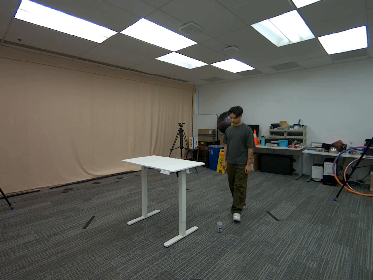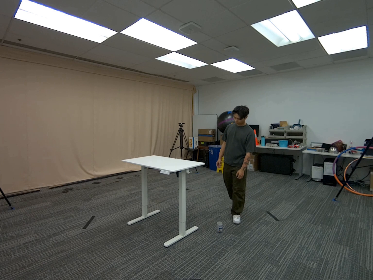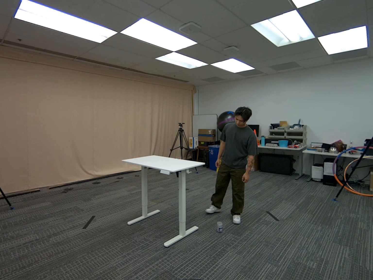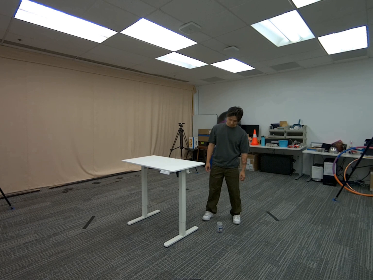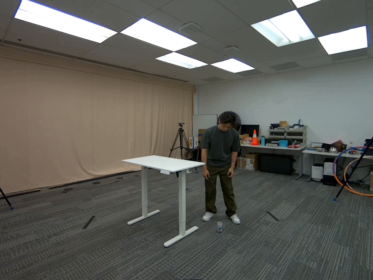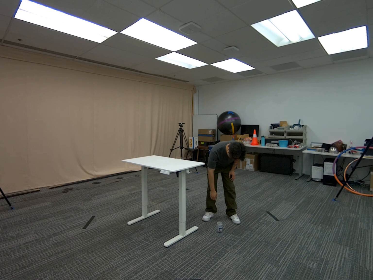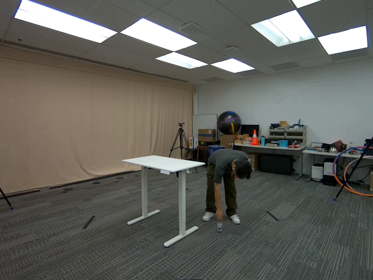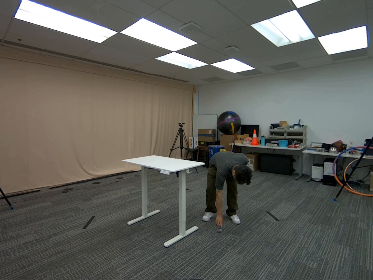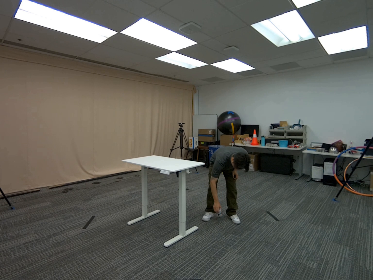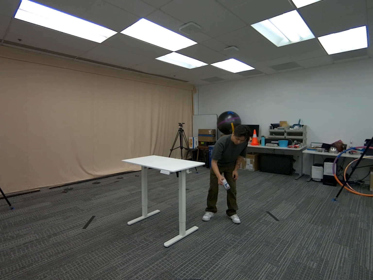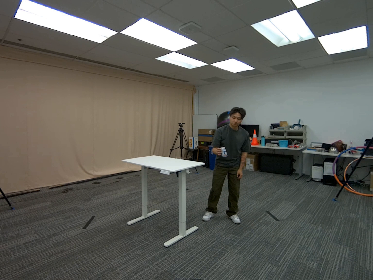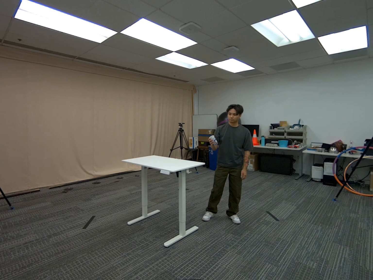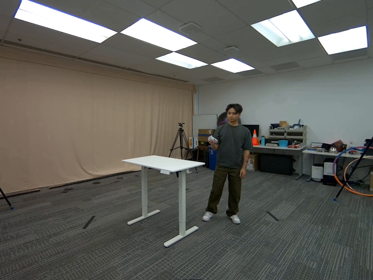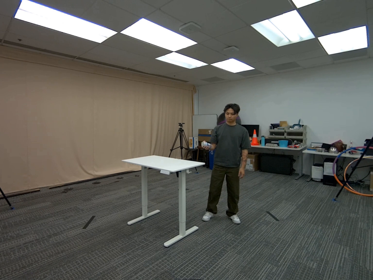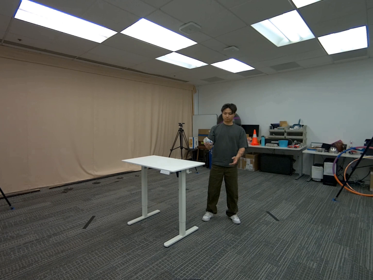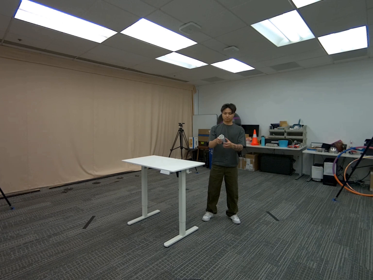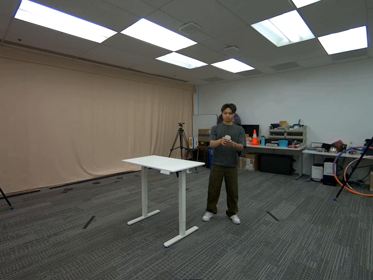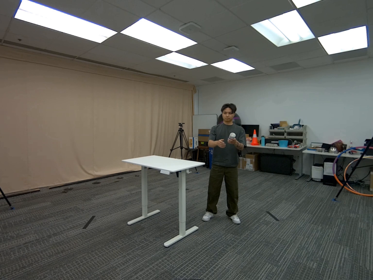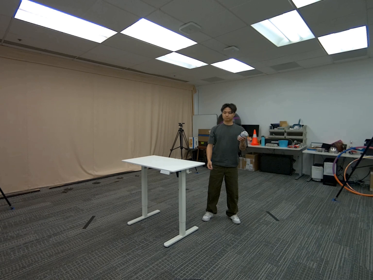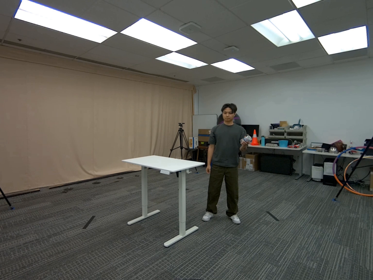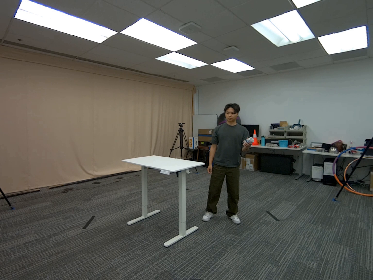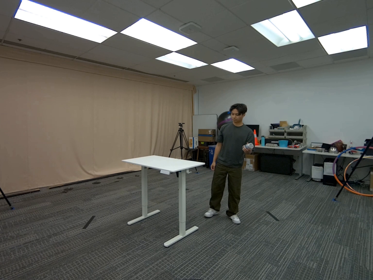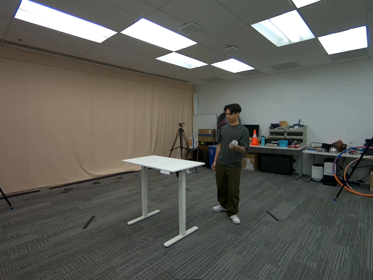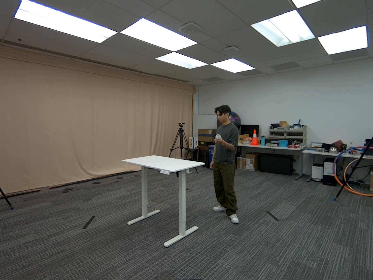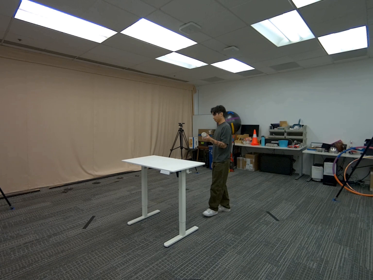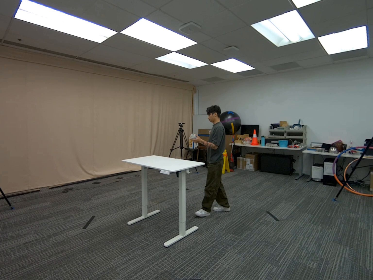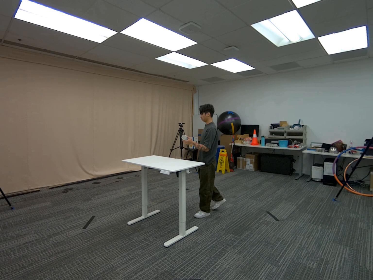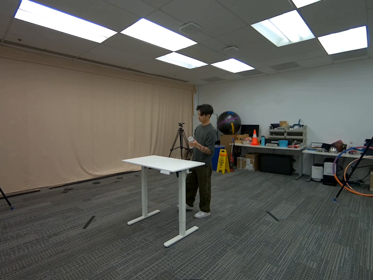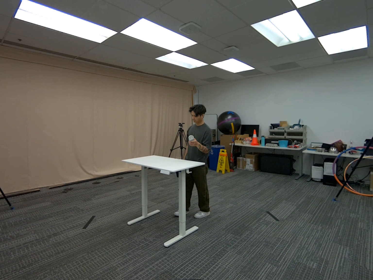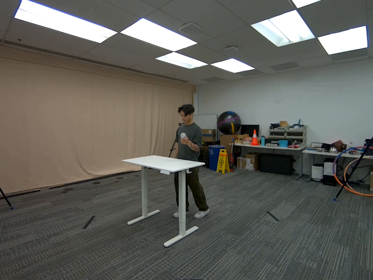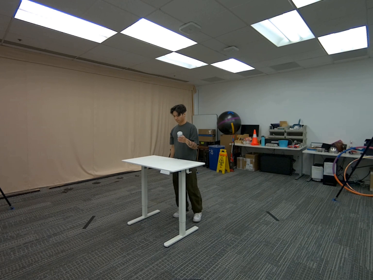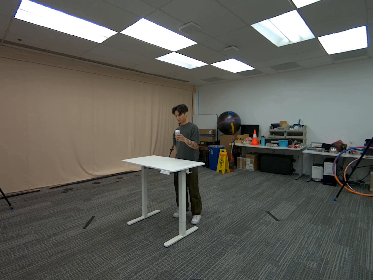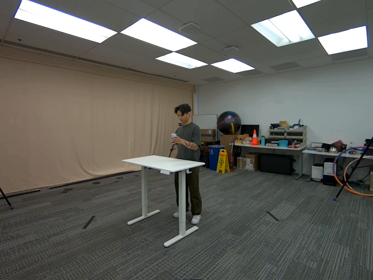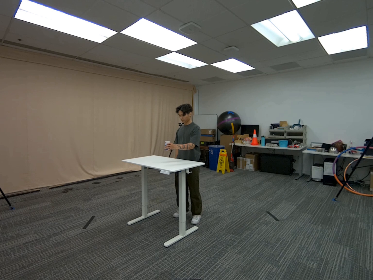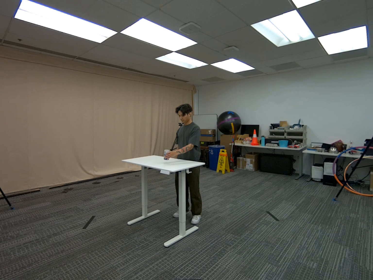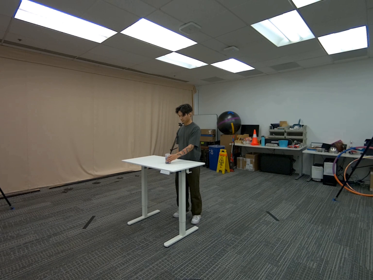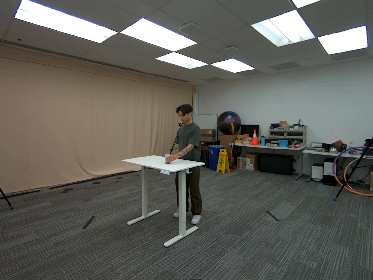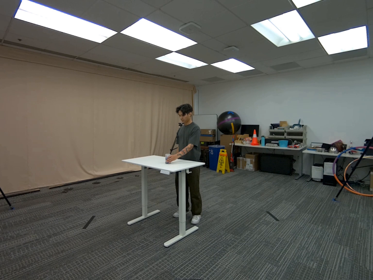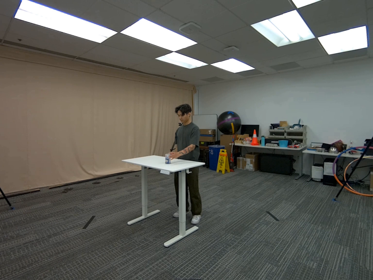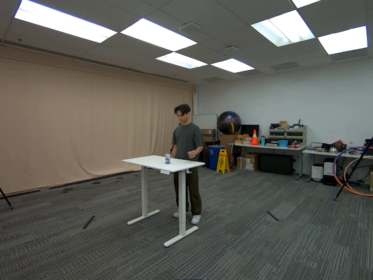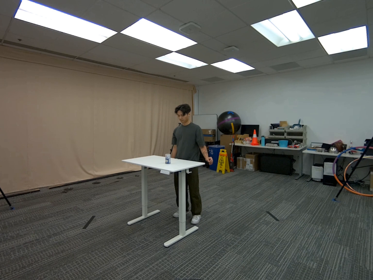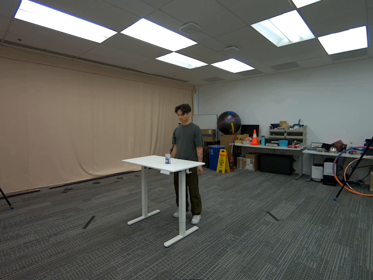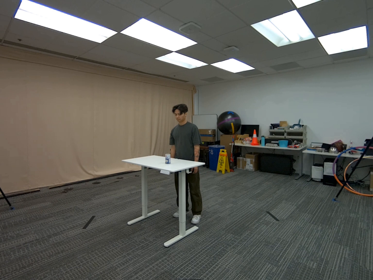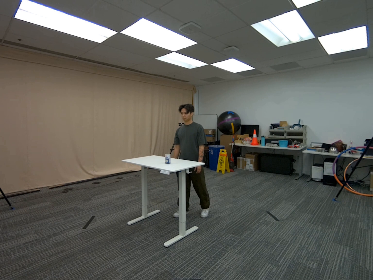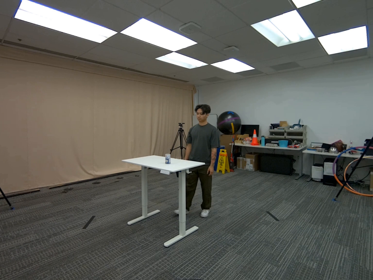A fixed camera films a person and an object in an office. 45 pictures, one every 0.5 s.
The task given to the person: Walk over to the soup can on the ground, pick it up with one hand and handover the can to the other hand and then place it on the white desk.
